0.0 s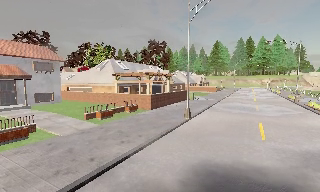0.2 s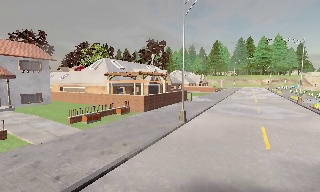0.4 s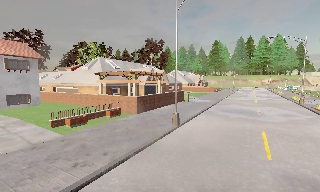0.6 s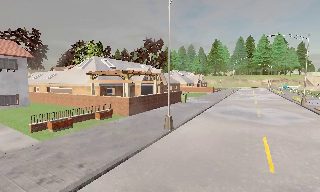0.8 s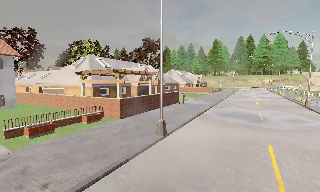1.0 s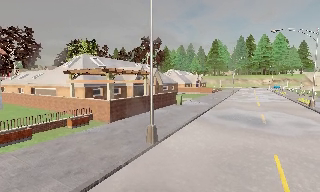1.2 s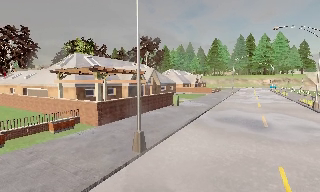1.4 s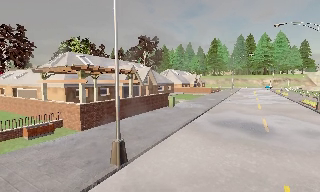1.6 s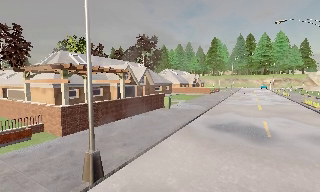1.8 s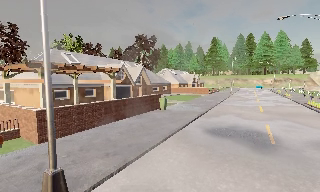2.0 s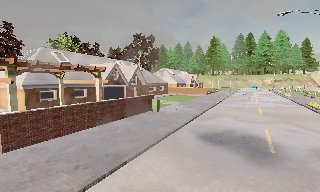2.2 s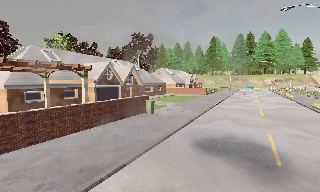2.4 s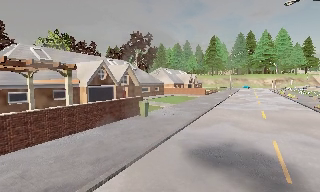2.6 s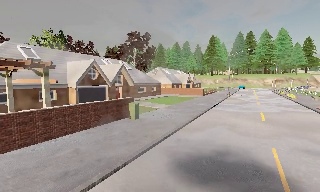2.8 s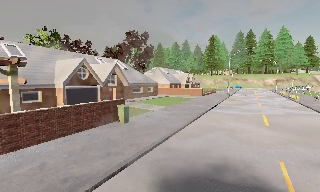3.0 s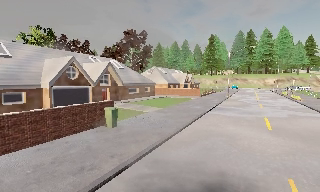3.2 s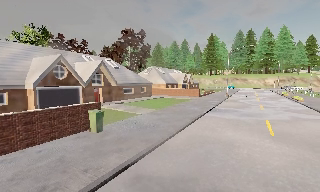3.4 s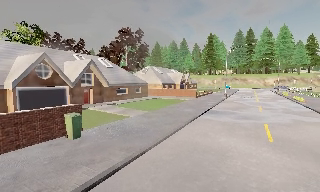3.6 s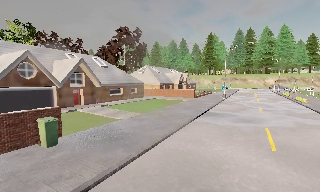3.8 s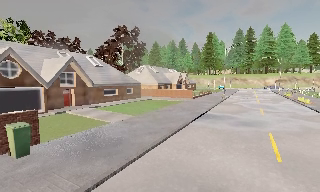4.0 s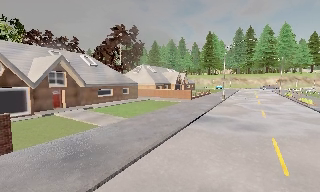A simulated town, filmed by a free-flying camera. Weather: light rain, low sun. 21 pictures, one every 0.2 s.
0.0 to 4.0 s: The camera travels forward and to its right, about 19 m, so what stands in front looms larger.
The film runs backward here.
